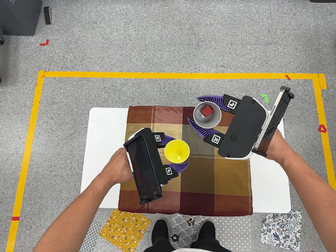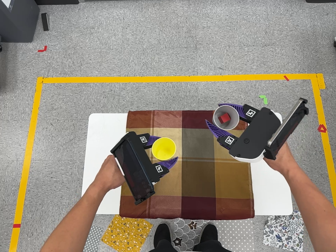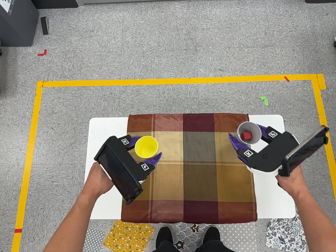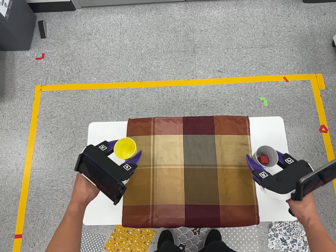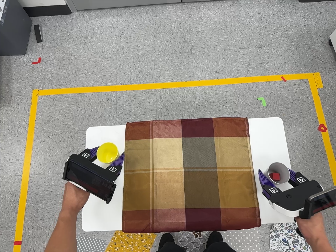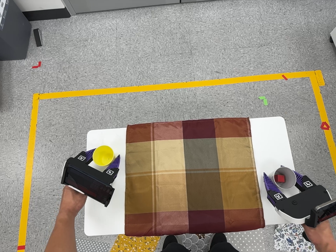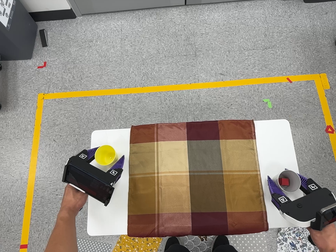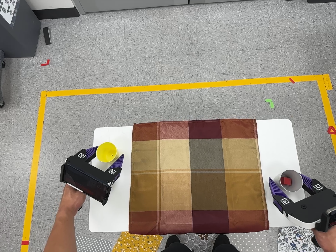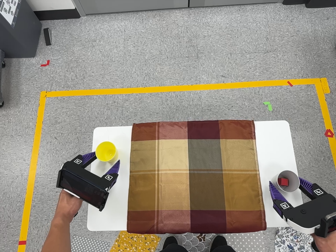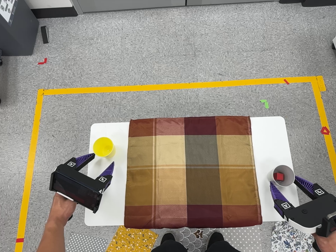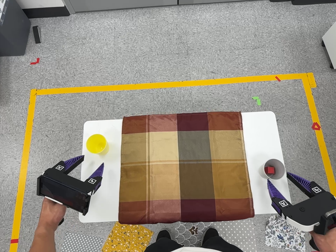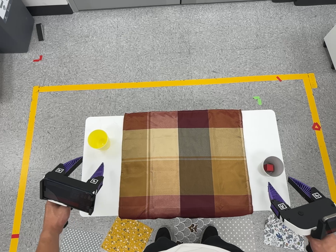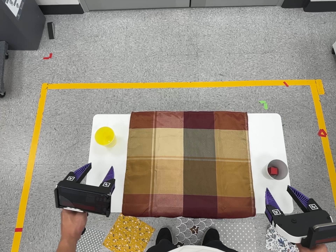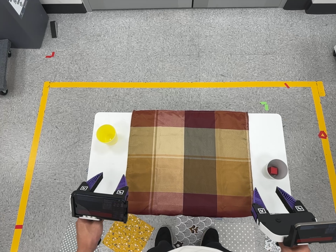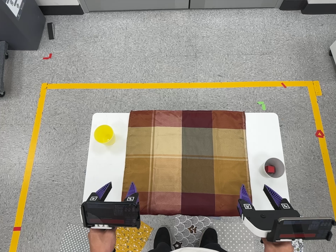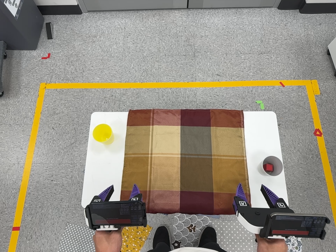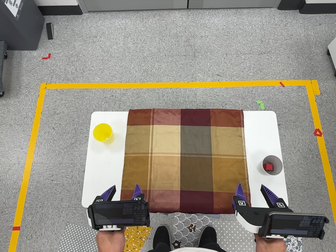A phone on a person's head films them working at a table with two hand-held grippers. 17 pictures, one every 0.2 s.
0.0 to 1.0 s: The camera travels toward the top of its view, about 5 cm, so close, fixed things drift downward.
1.0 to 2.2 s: The camera travels toward the bottom of its view and backward, about 8 cm, so close, fixed things drift upward.
2.2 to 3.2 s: The camera shifts only a little, or ends up much as it began.
The film runs backward here.
